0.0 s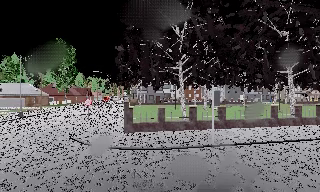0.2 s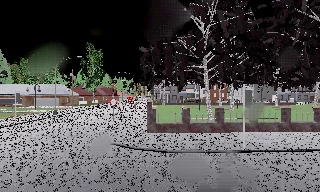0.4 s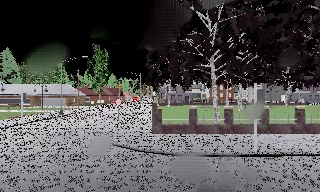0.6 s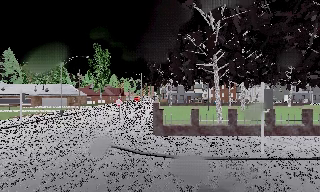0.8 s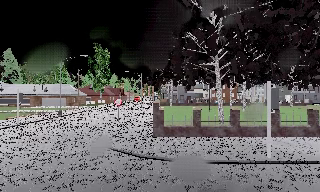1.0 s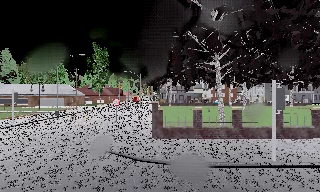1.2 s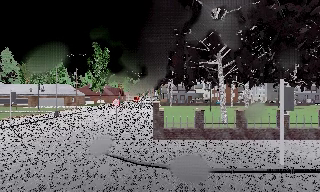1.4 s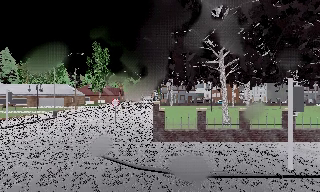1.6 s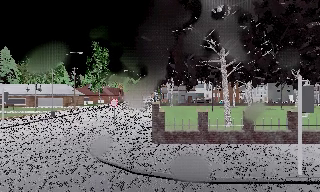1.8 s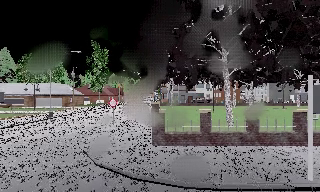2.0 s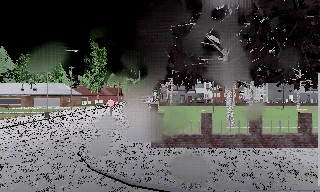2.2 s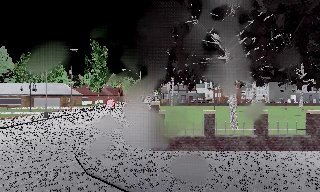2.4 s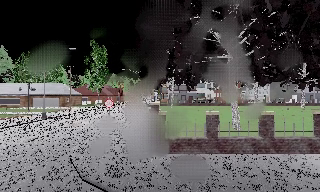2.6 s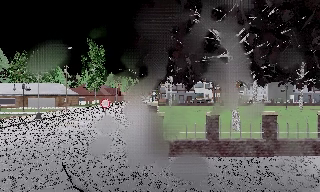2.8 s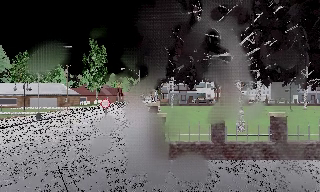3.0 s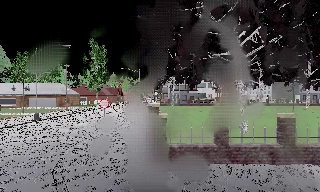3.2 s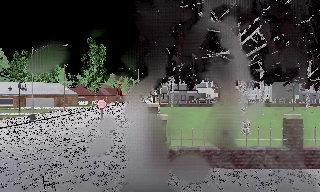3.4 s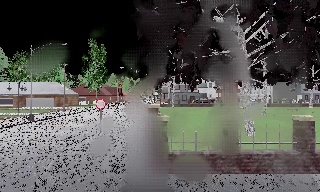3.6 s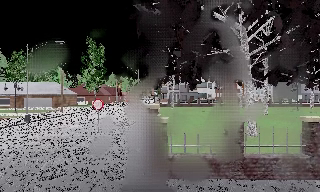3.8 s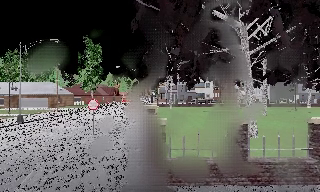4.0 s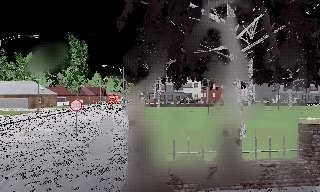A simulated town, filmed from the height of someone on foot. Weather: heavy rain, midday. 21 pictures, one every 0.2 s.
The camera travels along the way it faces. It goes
forward.
0.0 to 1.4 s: The camera swings to its left by about 10 degrees, and the scene slides to the right. It travels forward, about 2.5 m, so what stands in front looms larger.
1.4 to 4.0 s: The camera travels forward, about 4.5 m, so what stands in front looms larger.
The film runs forward here.
